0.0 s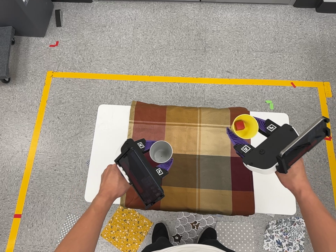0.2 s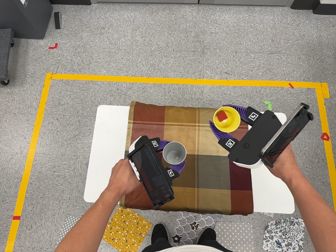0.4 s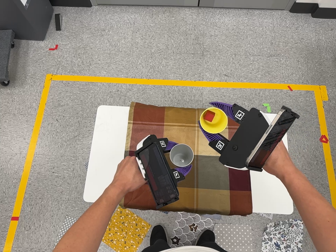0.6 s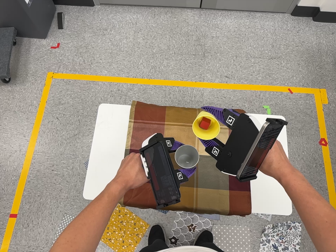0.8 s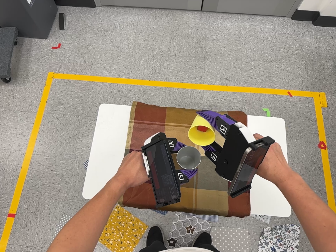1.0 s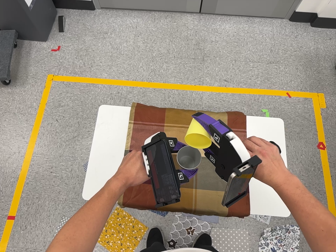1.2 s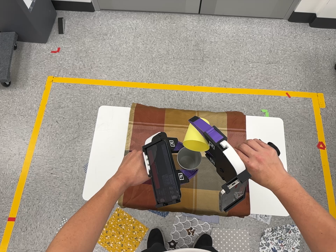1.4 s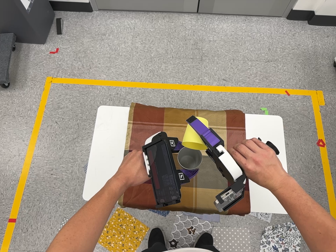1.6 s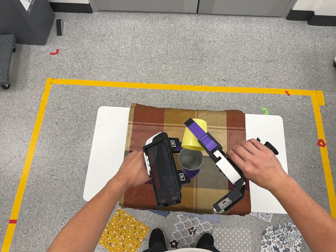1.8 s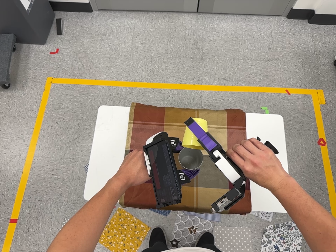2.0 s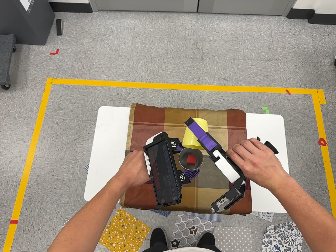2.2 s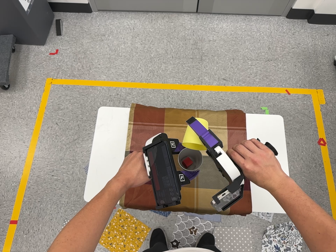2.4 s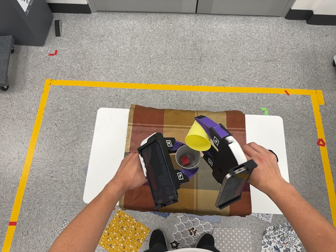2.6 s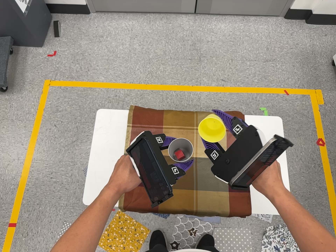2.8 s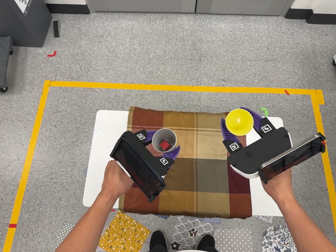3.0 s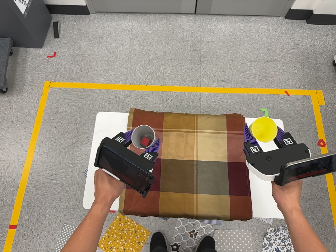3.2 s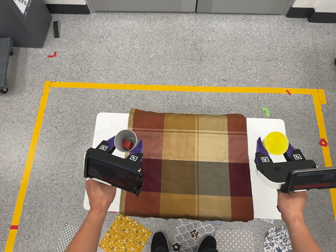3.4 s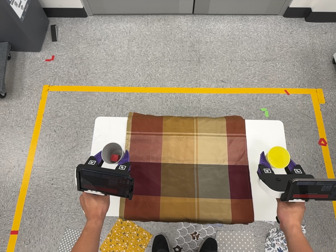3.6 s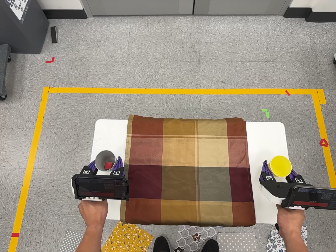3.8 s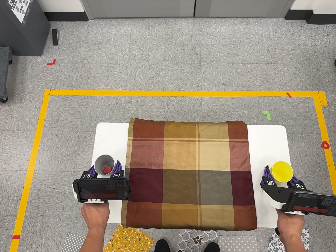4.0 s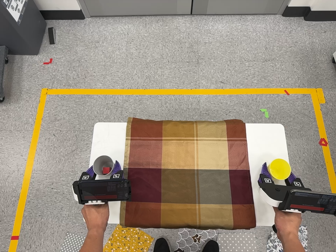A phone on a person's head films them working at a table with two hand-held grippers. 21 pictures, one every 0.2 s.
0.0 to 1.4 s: The camera travels toward the bottom of its view, about 5 cm.
1.4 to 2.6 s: The camera shifts only a little, or ends up much as it began.
2.6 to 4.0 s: The camera travels toward the top of its view, about 7 cm, so close, fixed things drift downward.
The film runs forward here.
